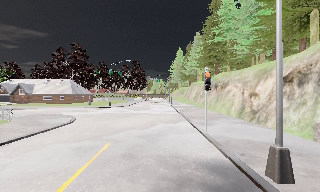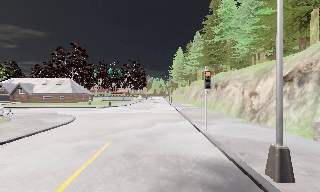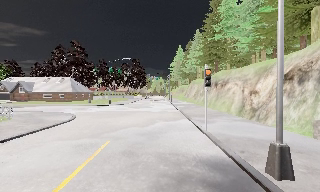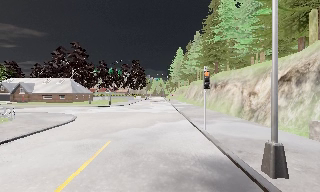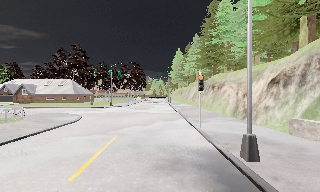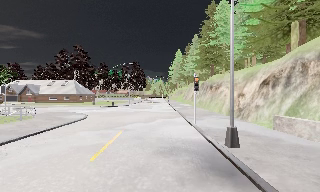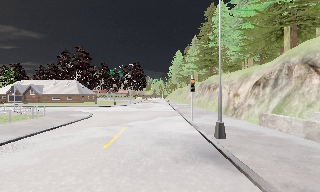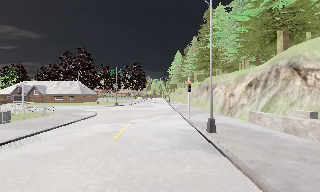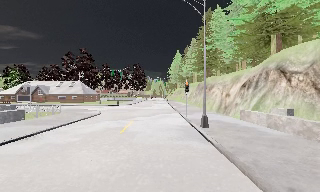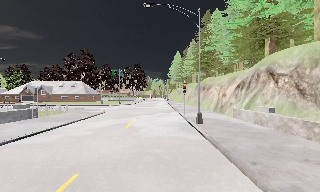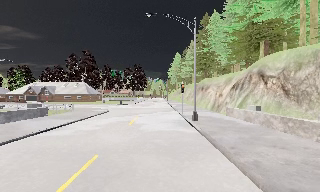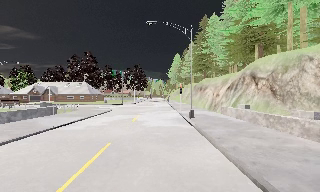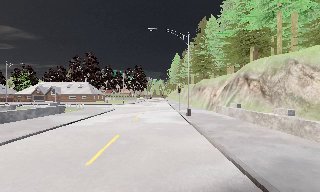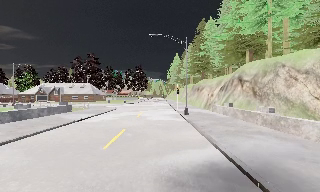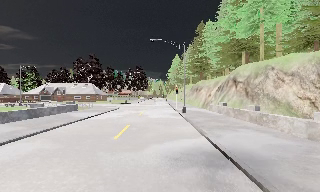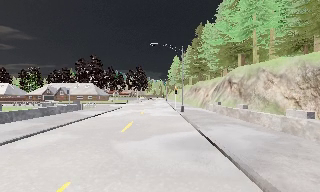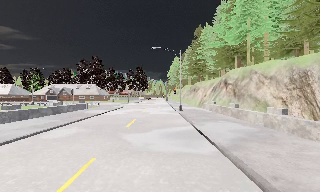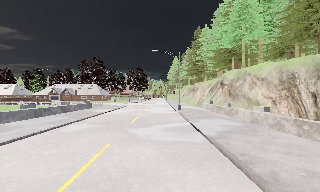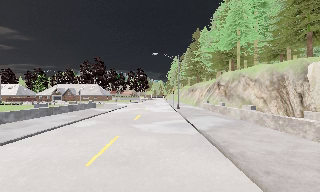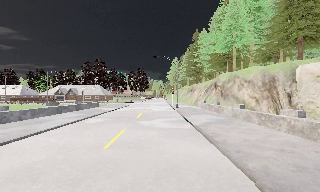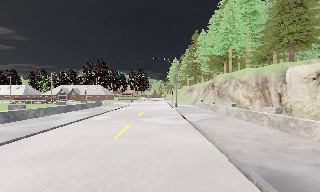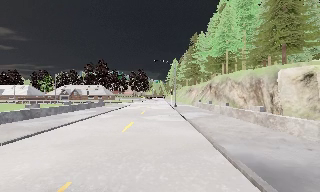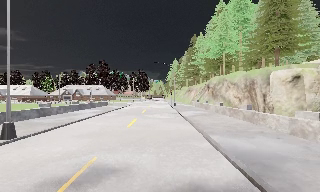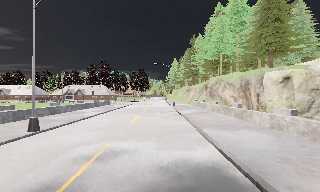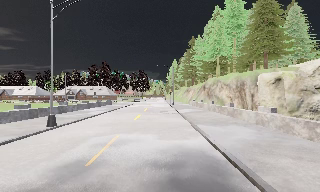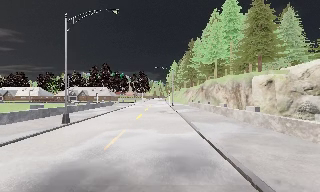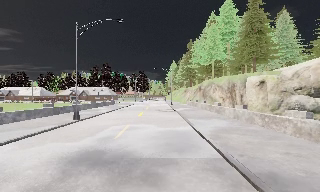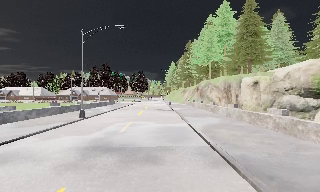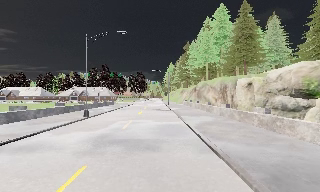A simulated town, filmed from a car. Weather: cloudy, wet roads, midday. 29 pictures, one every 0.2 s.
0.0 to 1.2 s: The camera travels backward, about 3.5 m, so what stands in front gets smaller. It gains speed.
1.2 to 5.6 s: The camera travels backward, about 30 m, so what stands in front gets smaller.
The film runs backward here.
